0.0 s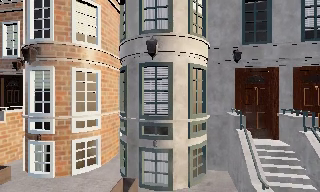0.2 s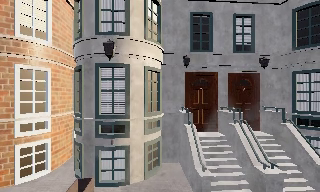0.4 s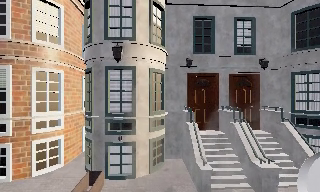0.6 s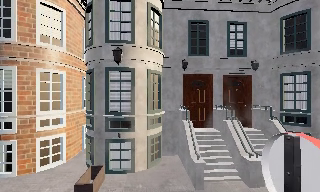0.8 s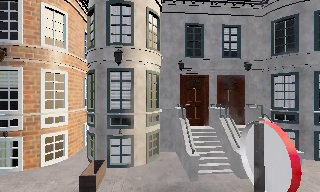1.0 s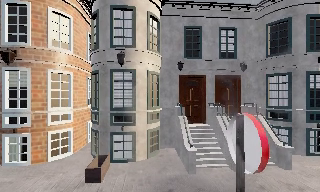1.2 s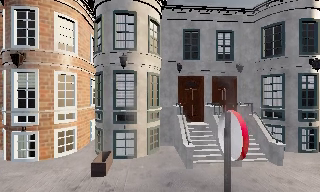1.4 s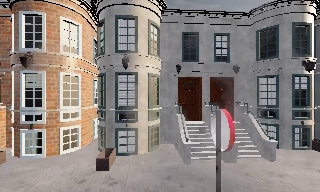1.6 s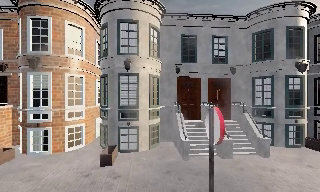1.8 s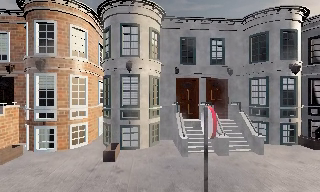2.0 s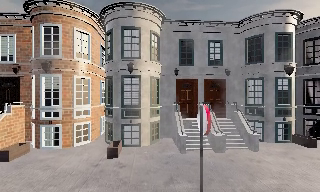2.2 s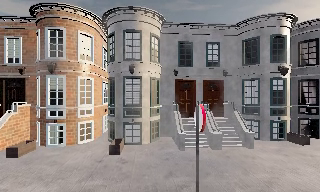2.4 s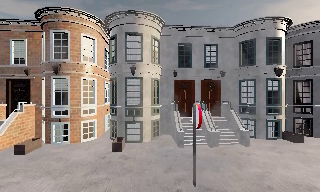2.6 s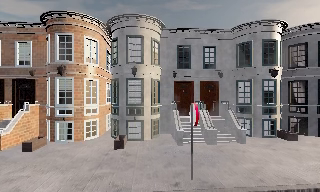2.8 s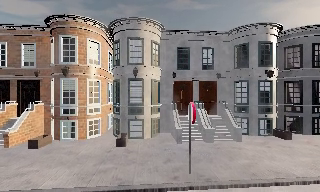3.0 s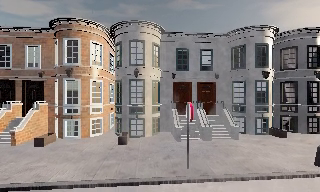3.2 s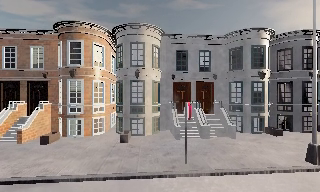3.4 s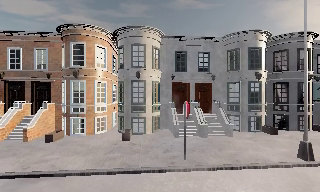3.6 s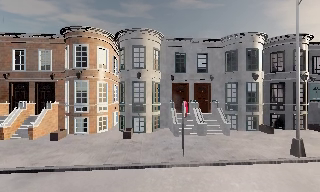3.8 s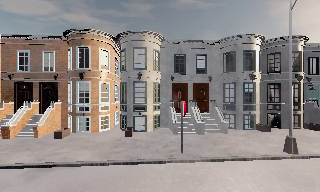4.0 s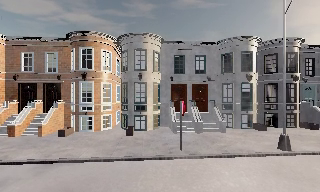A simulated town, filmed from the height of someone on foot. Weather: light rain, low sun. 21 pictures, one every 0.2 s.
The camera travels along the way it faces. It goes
backward.
0.0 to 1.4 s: The camera swings to its right by about 15 degrees, and the scene slides to the left. It travels backward, about 2.5 m, so what stands in front gets smaller.
1.4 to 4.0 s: The camera travels backward, about 4.5 m, so what stands in front gets smaller.
The film runs backward here.
